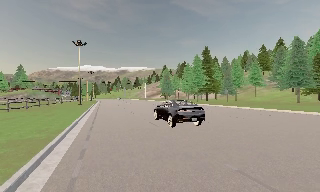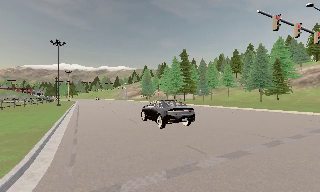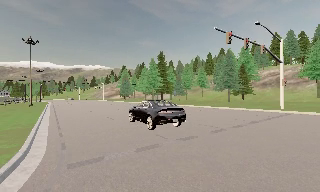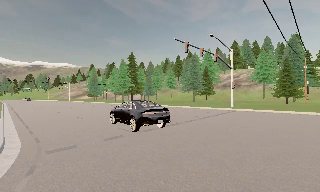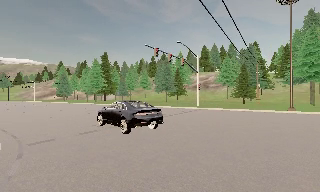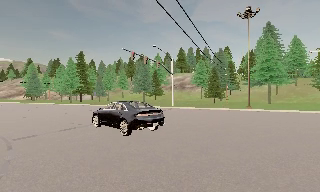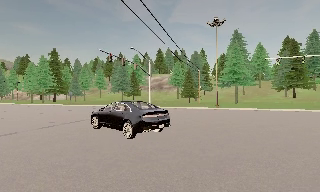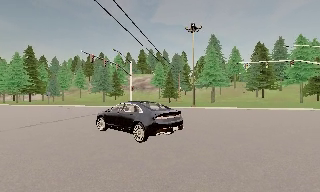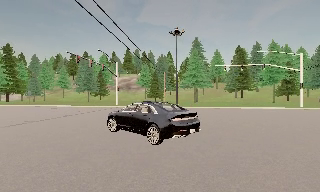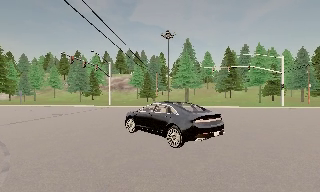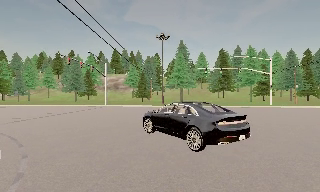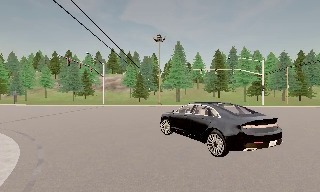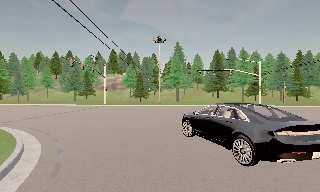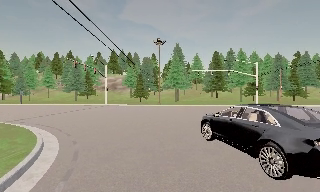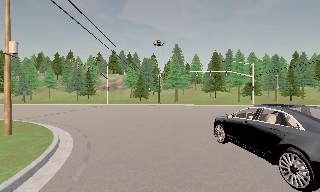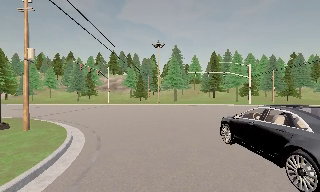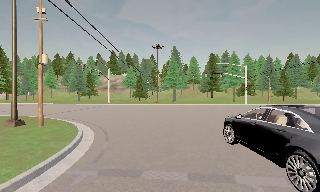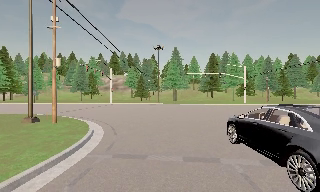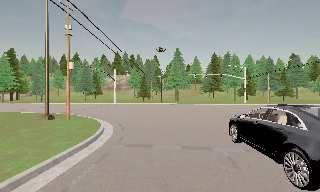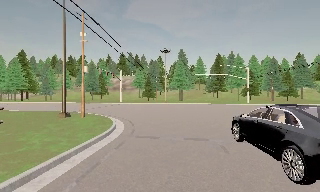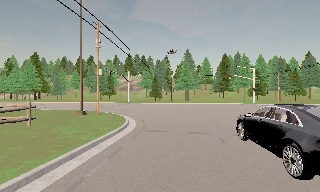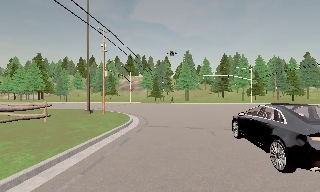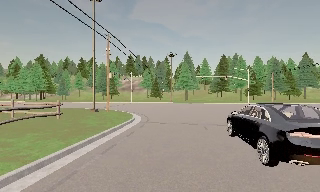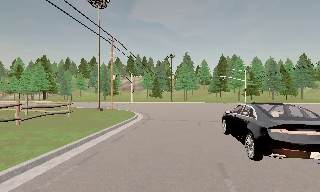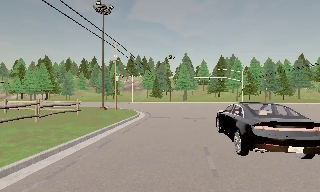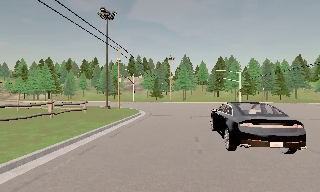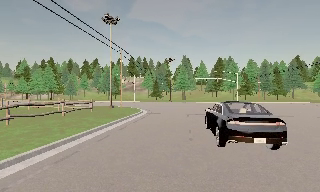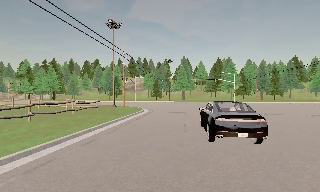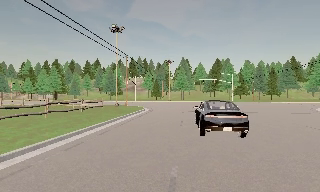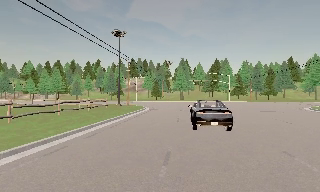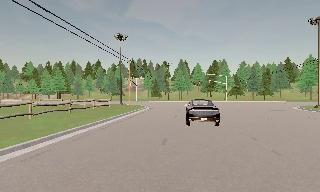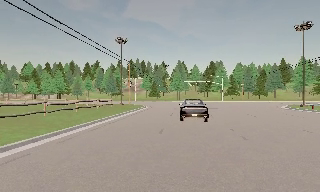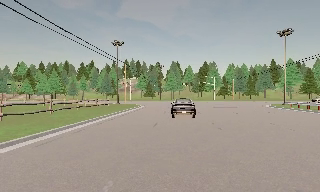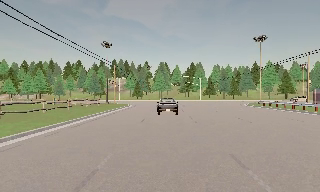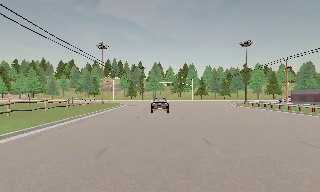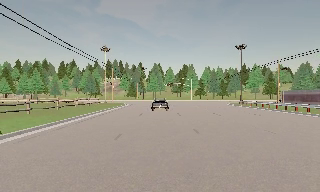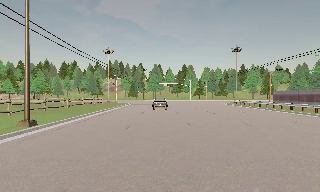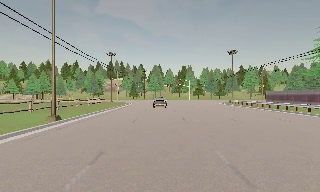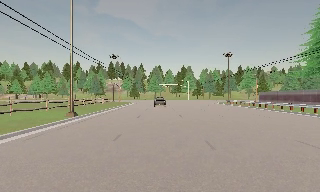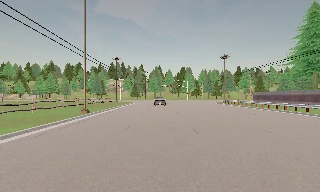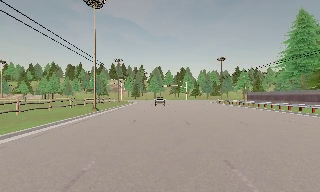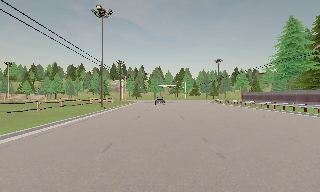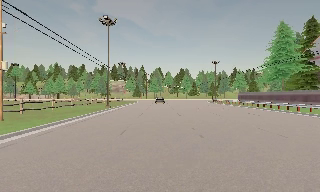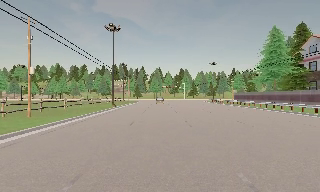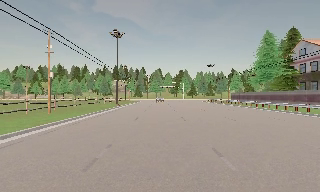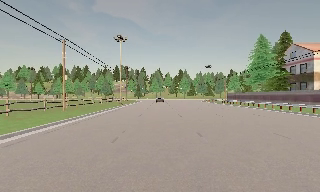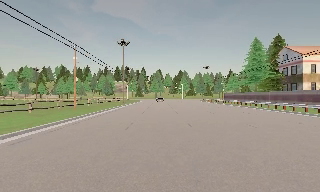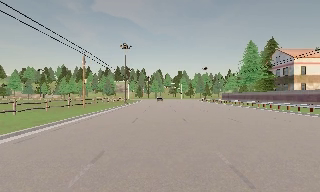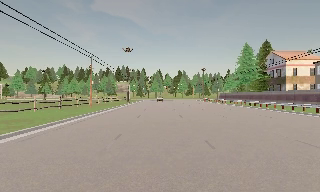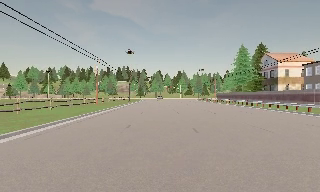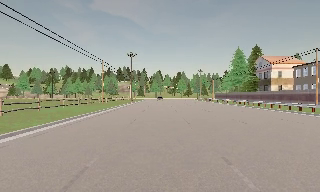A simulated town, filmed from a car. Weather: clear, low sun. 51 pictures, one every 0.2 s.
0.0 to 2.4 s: The camera swings to its right by about 65 degrees, and the scene slides to the left. It travels backward, about 15 m. It loses speed.
2.4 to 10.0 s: The camera travels backward, about 65 m, so what stands in front gets smaller. It gains speed.
The film runs backward here.
